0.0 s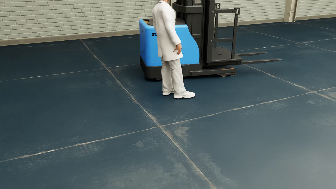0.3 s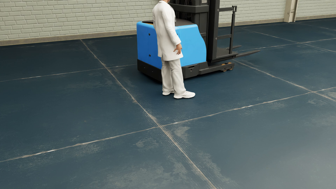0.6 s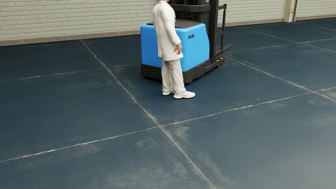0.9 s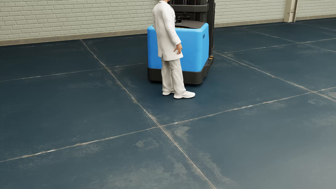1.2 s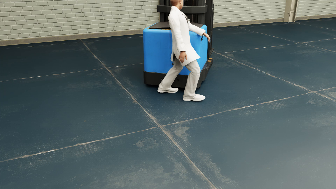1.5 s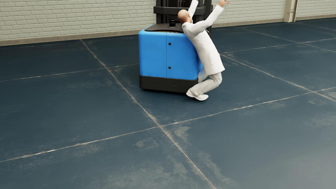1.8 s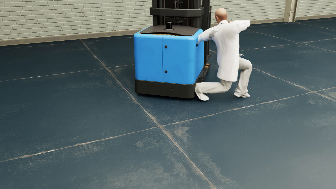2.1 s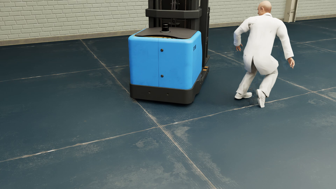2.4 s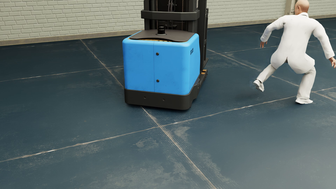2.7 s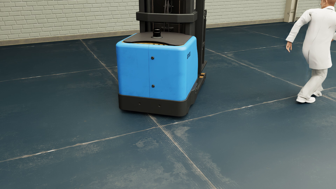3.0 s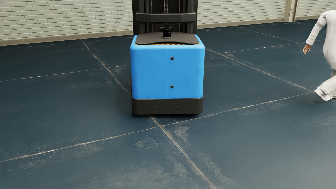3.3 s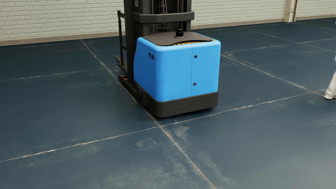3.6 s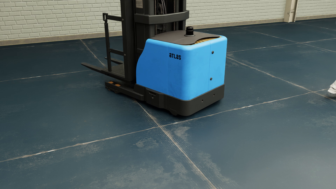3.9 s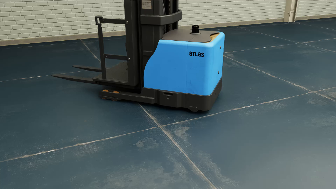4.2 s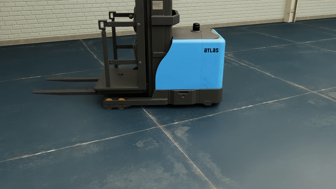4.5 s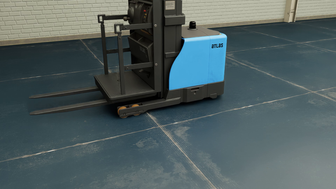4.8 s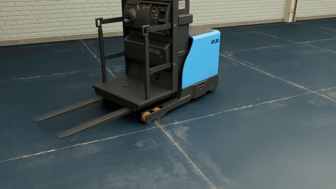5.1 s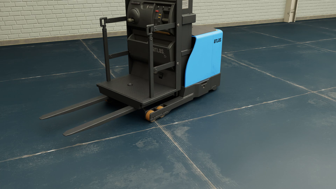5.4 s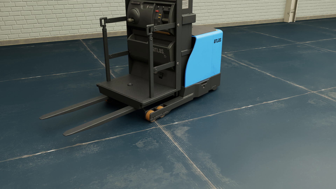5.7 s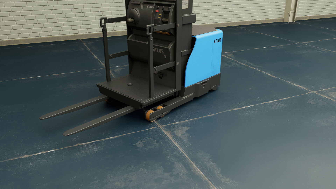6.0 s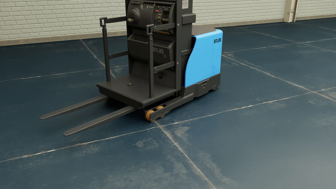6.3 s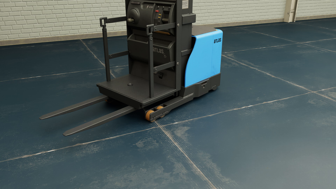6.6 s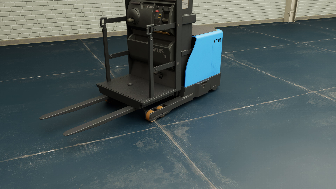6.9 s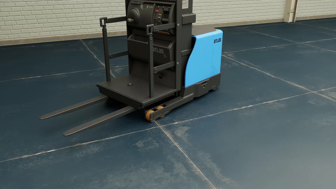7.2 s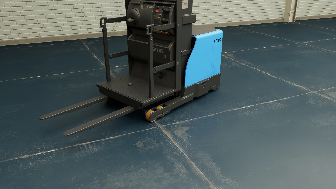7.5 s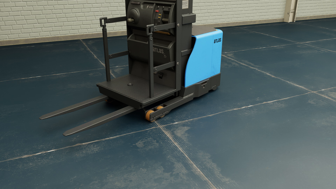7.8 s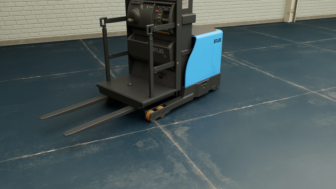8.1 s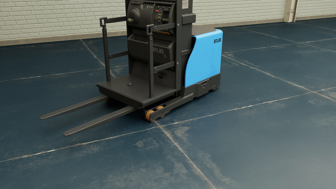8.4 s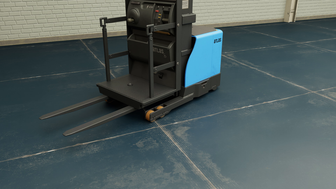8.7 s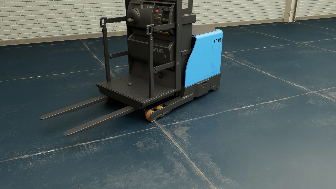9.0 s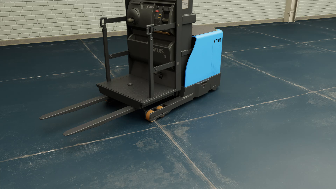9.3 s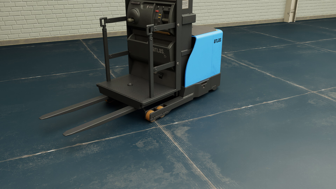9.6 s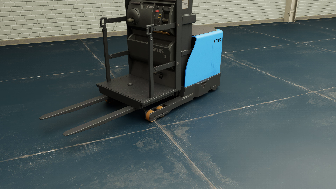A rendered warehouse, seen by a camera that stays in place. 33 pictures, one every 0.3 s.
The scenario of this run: Near miss between a forklift and a person.
